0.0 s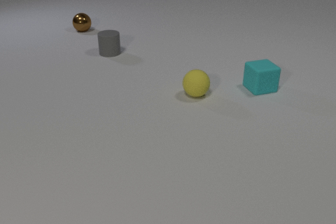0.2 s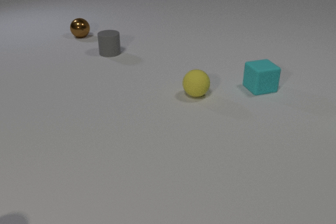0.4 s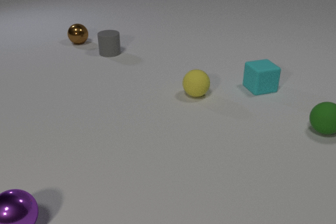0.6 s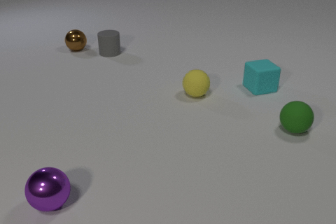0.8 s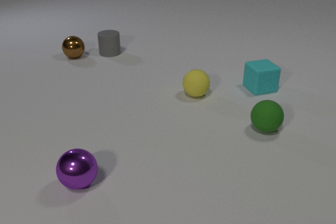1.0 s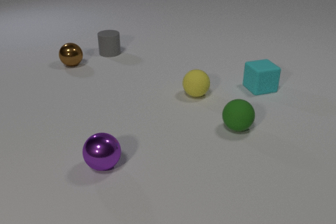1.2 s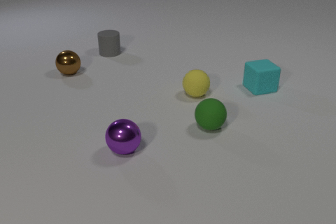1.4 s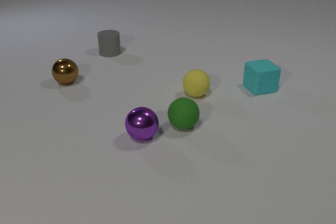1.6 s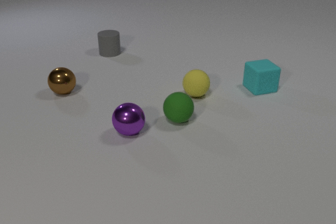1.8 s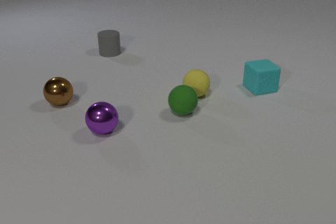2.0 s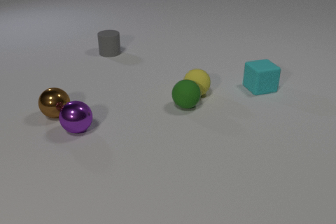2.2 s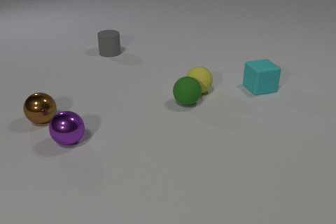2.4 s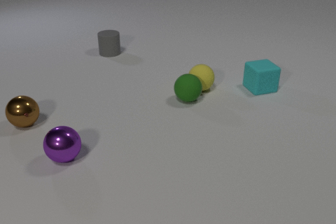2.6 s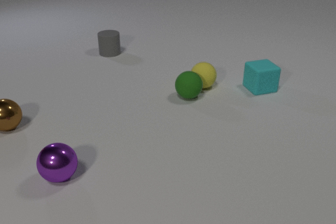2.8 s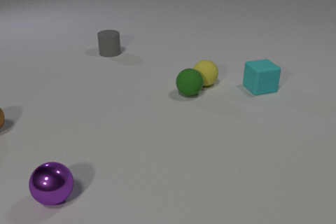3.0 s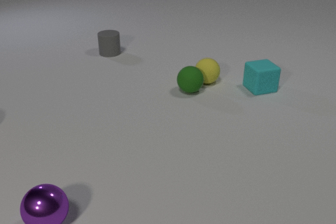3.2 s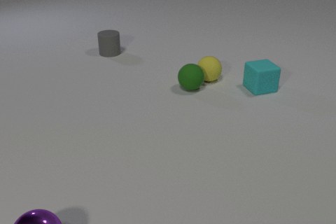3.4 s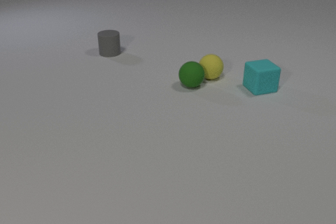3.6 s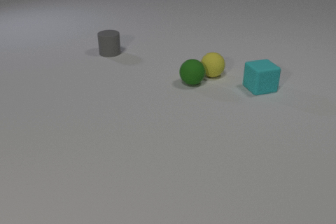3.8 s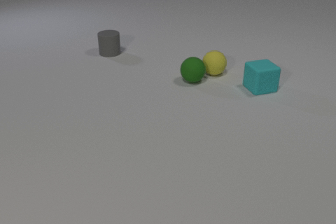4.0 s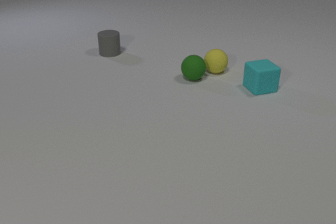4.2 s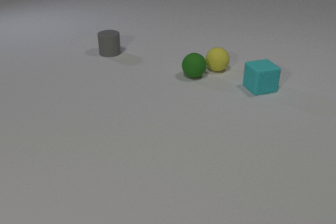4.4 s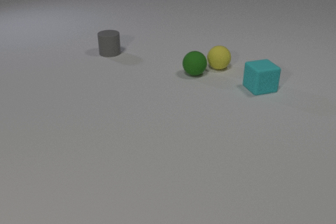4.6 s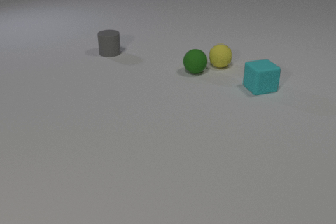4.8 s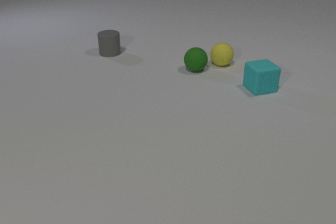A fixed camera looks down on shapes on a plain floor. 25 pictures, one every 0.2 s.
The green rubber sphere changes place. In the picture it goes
to the left.
The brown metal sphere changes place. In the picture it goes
toward the camera.
0.0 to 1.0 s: The purple metal sphere comes in at the bottom edge, rolls to the right and away from the camera. The green rubber sphere comes in at the right edge, rolls to the left. The brown metal sphere rolls toward the camera.
1.0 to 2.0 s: The purple metal sphere rolls away from the camera. The green rubber sphere rolls to the left and away from the camera. The brown metal sphere rolls toward the camera. The purple metal sphere and the green rubber sphere collide. The green rubber sphere and the yellow rubber sphere collide.
2.0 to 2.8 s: The purple metal sphere rolls toward the camera. The green rubber sphere rolls away from the camera. The brown metal sphere rolls to the left. The yellow rubber sphere rolls away from the camera. The purple metal sphere and the brown metal sphere collide.
2.8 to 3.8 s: The purple metal sphere rolls toward the camera, leaves at the bottom edge. The green rubber sphere rolls away from the camera. The brown metal sphere leaves at the left edge. The yellow rubber sphere rolls away from the camera.
3.8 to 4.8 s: The green rubber sphere rolls away from the camera. The yellow rubber sphere rolls away from the camera.
What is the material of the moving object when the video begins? metal.
What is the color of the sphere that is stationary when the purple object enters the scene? yellow.
How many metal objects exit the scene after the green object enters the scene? 2.
